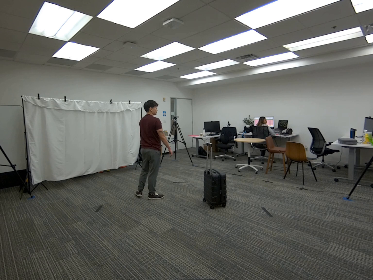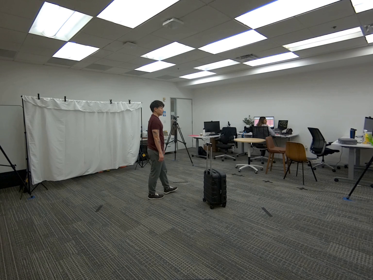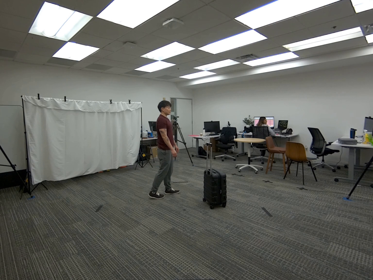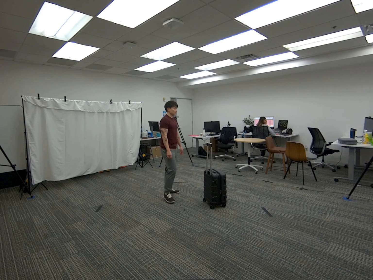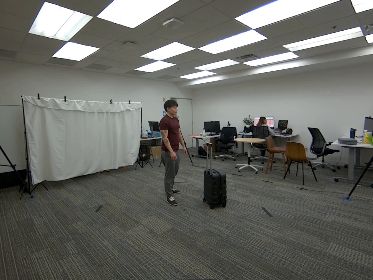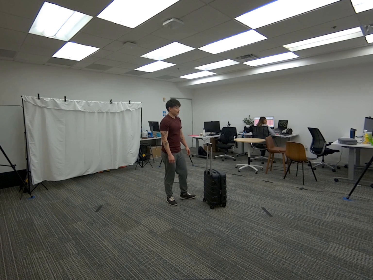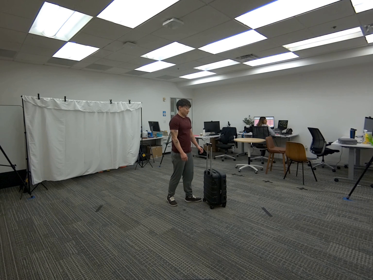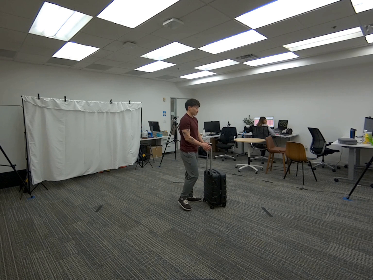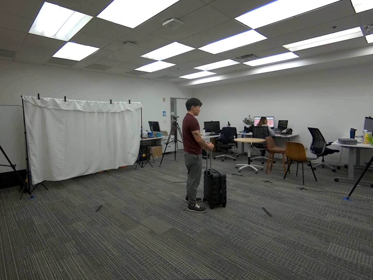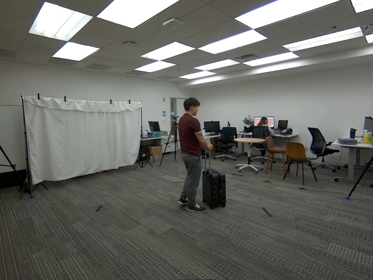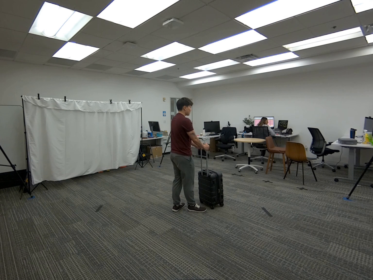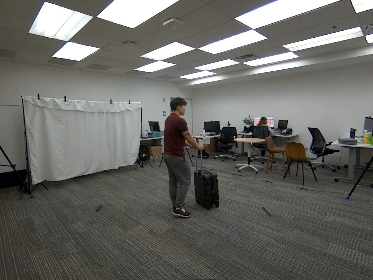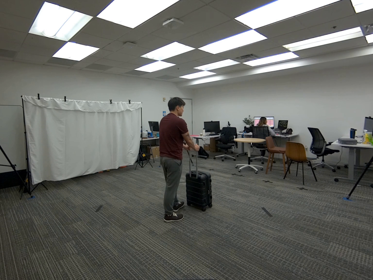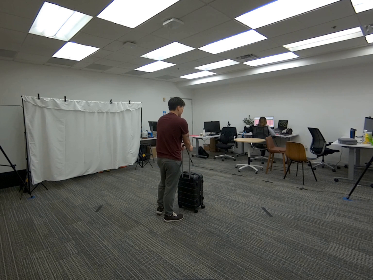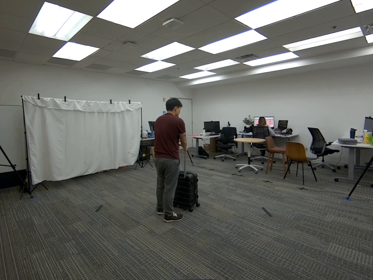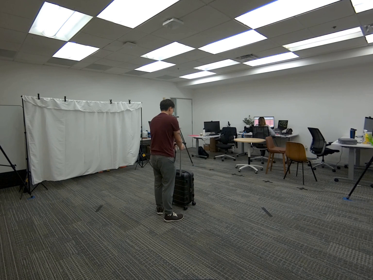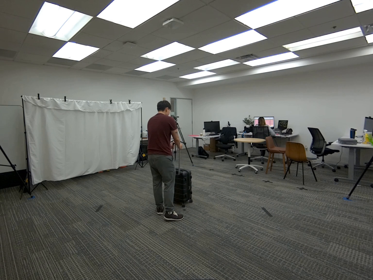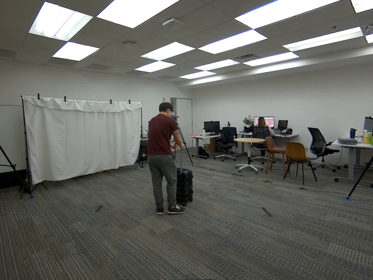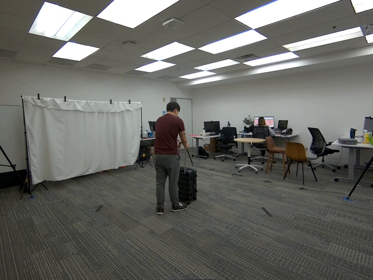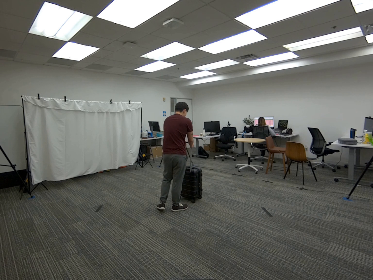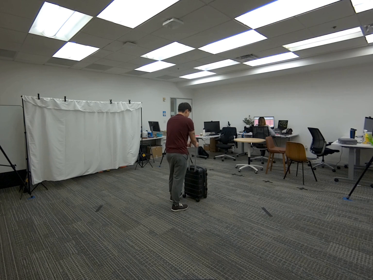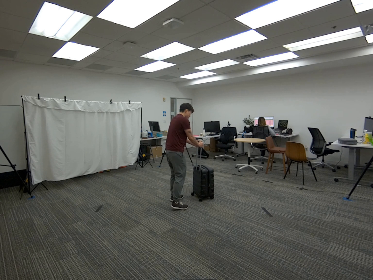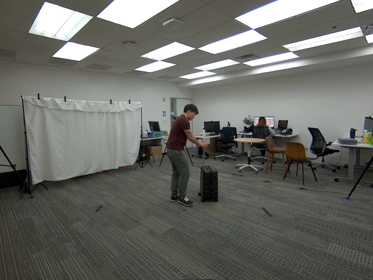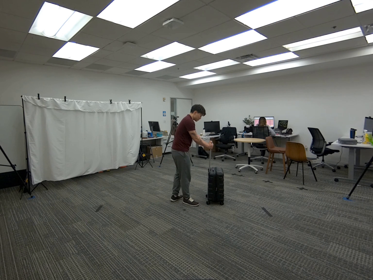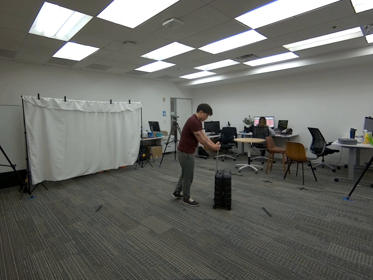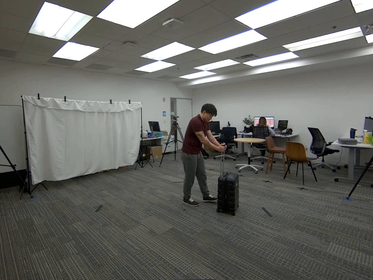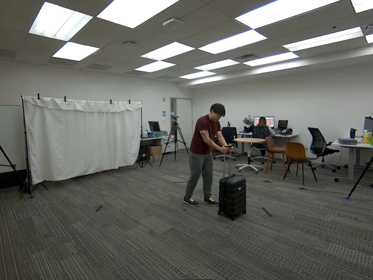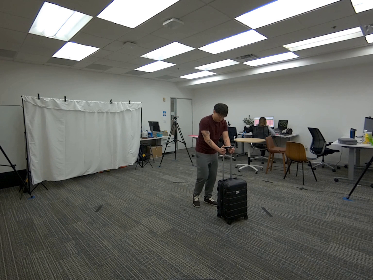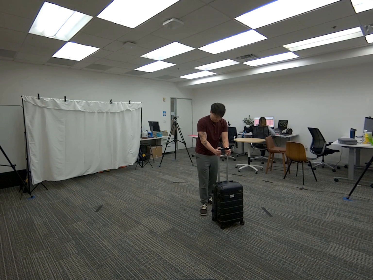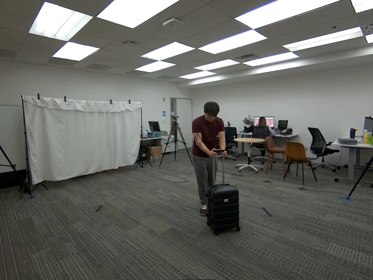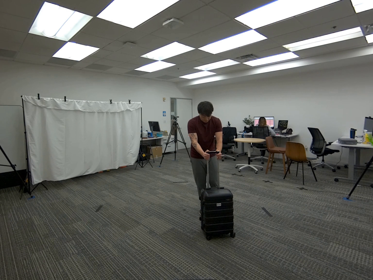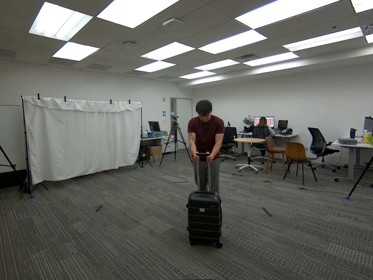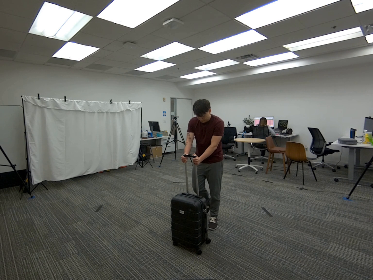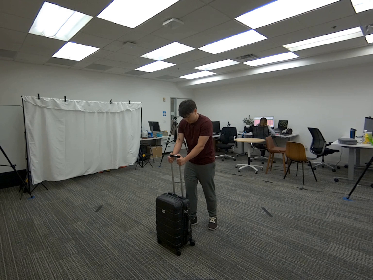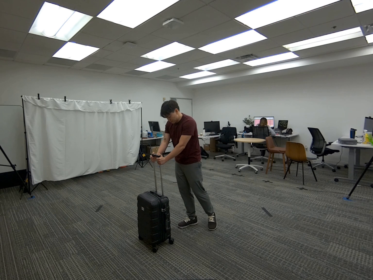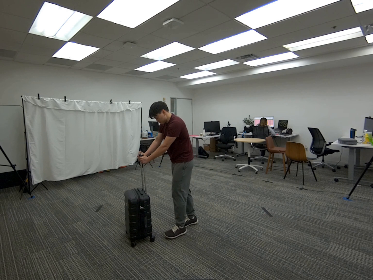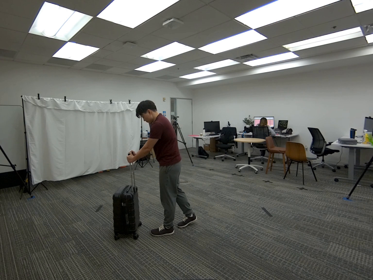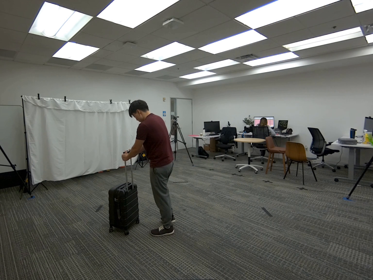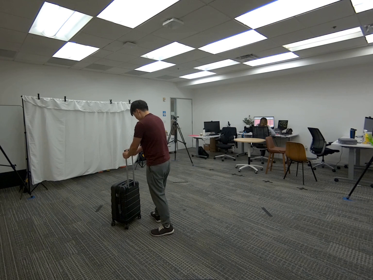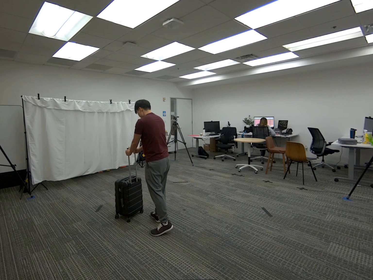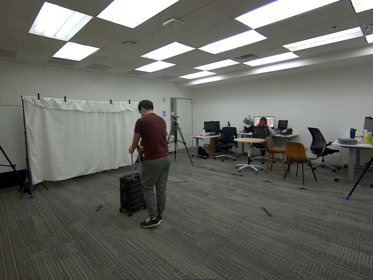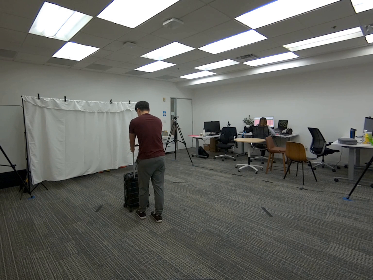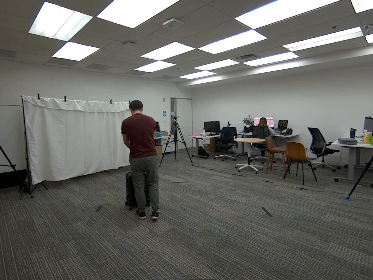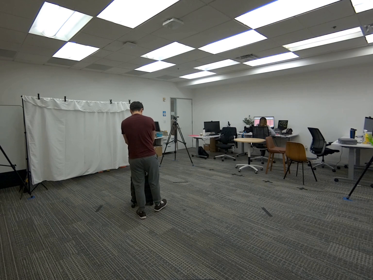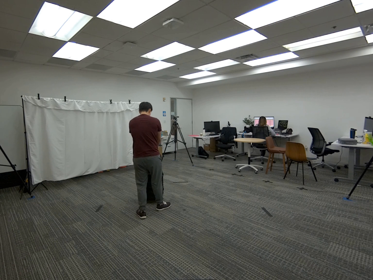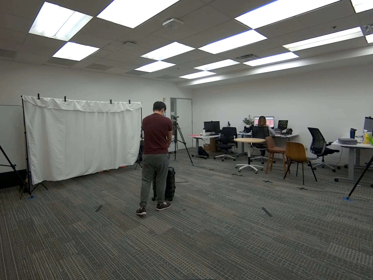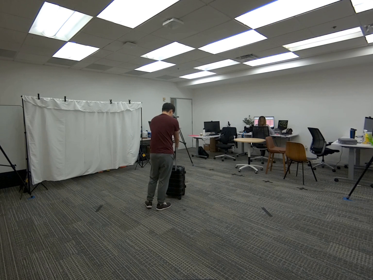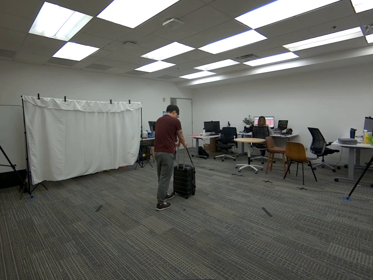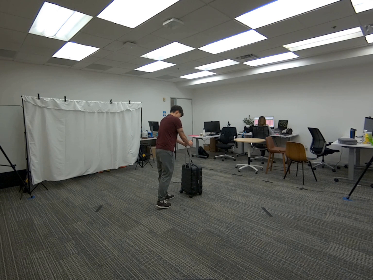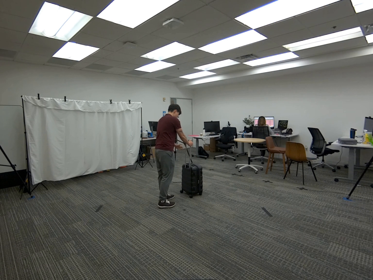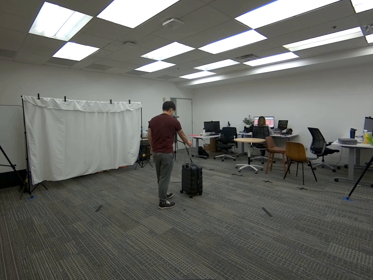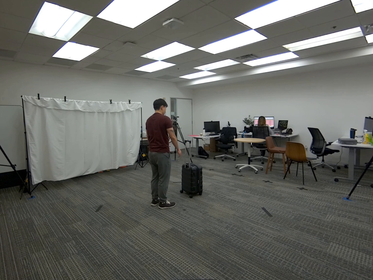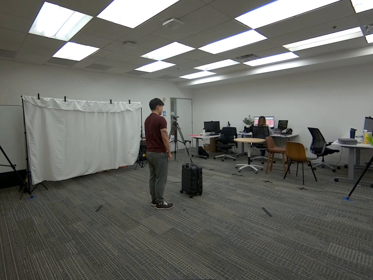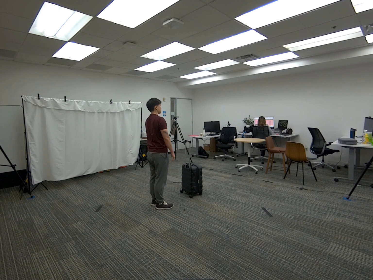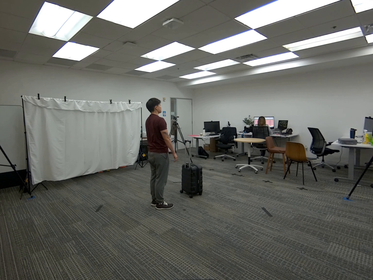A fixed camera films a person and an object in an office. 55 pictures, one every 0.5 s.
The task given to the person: Walk over to the rolling luggage within the bounding area and place both hands on the handle and roll the luggage infront of you within the bounding area.
